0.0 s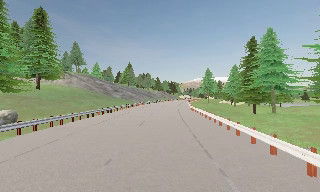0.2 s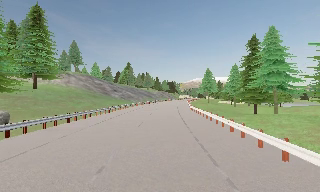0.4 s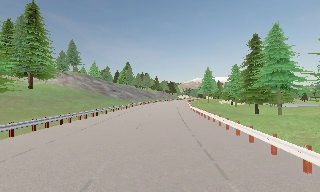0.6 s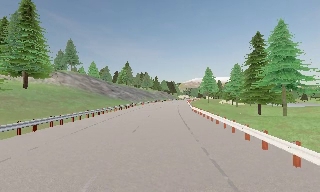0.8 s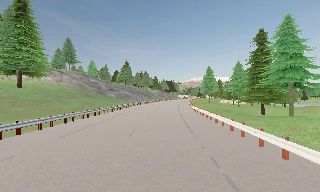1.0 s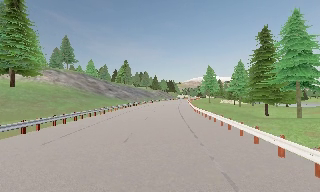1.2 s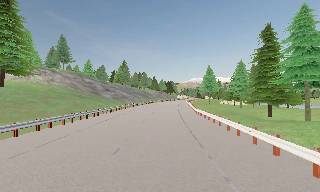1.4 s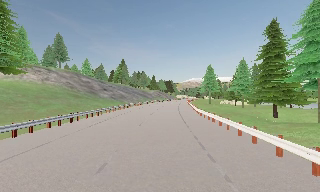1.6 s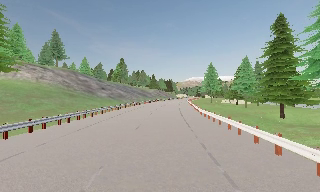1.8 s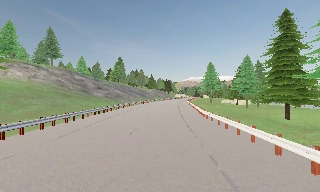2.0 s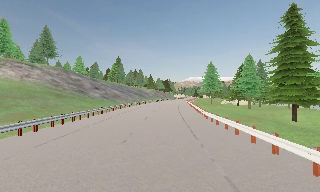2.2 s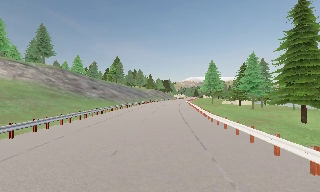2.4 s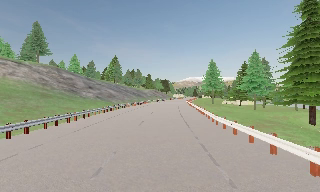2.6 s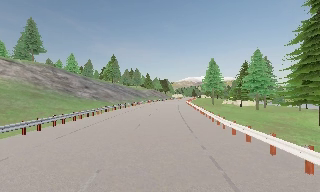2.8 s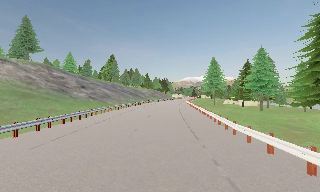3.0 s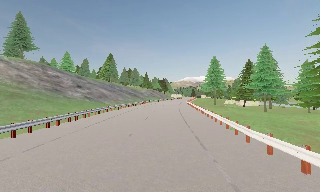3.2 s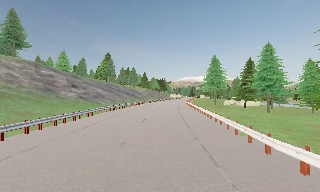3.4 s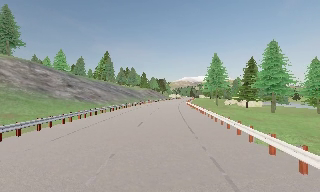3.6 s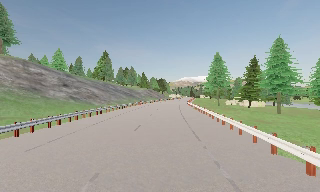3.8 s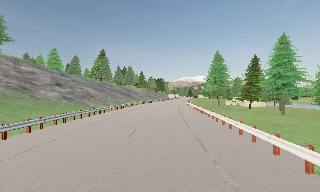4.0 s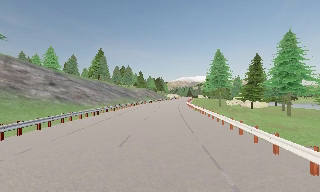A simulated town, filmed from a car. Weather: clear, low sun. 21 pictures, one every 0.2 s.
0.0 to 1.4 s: The camera travels forward, about 8 m, so what stands in front looms larger. It gains speed.
1.4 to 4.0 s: The camera travels forward, about 19 m, so what stands in front looms larger.
The film runs forward here.
